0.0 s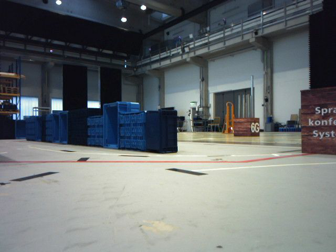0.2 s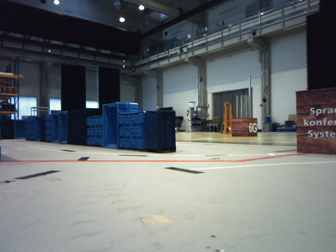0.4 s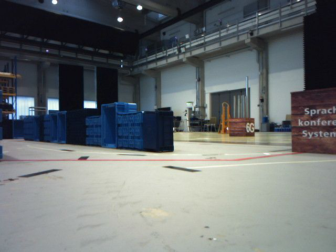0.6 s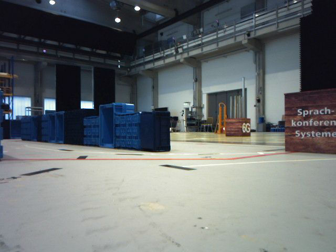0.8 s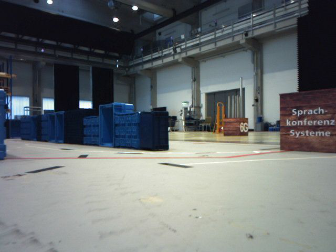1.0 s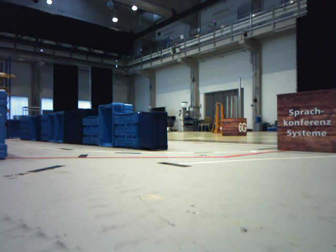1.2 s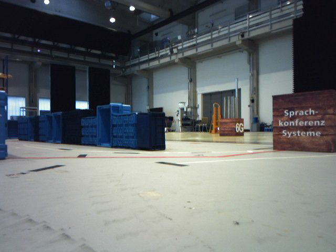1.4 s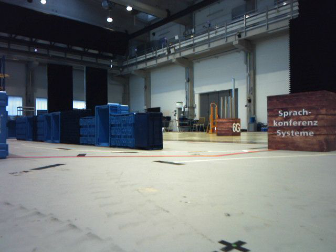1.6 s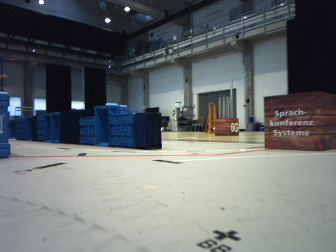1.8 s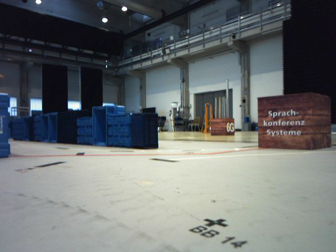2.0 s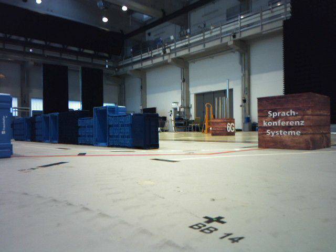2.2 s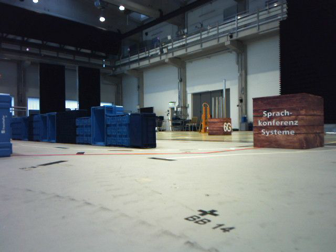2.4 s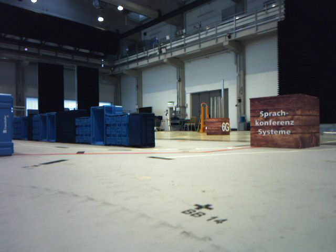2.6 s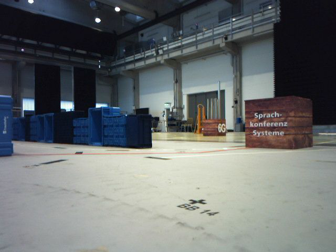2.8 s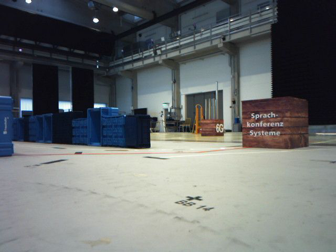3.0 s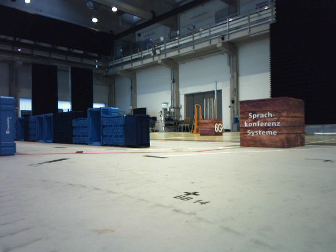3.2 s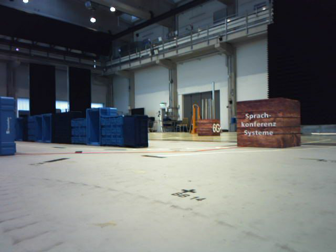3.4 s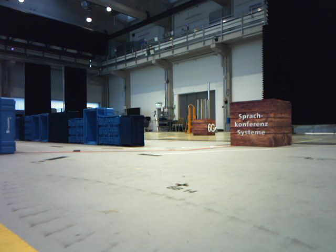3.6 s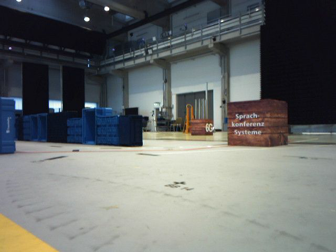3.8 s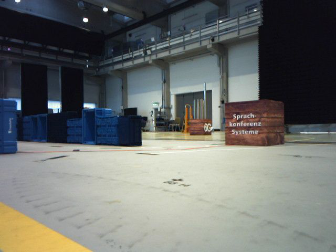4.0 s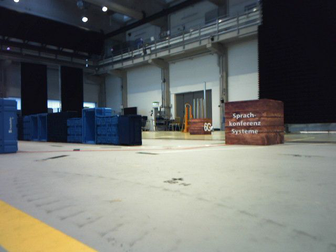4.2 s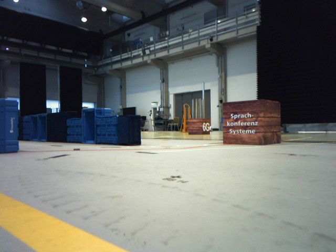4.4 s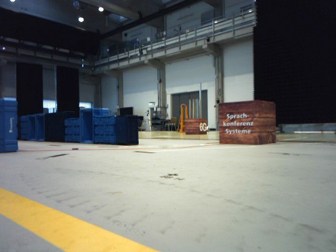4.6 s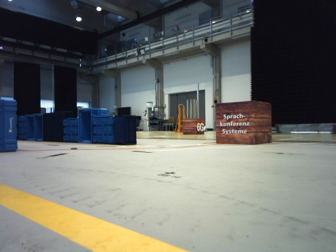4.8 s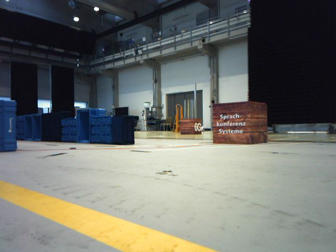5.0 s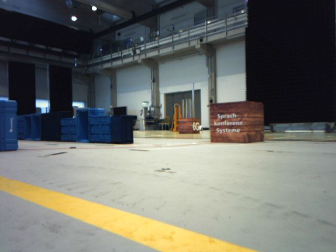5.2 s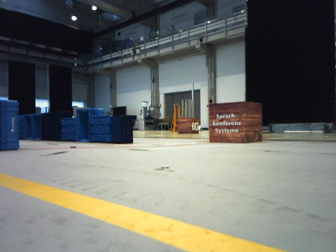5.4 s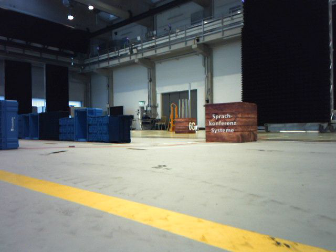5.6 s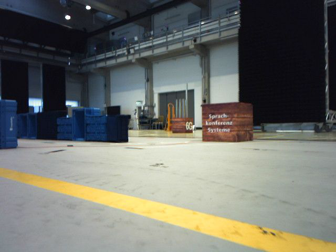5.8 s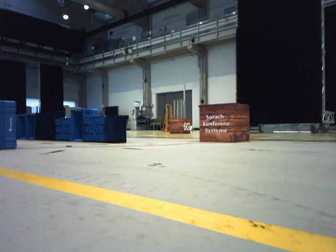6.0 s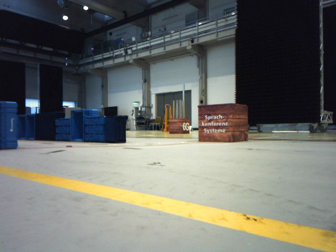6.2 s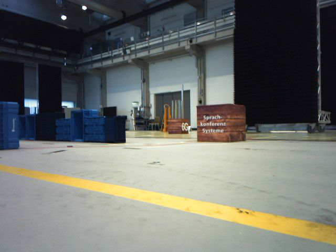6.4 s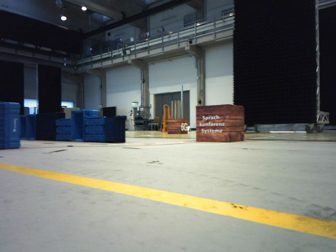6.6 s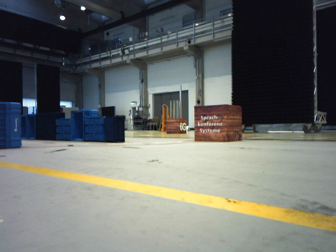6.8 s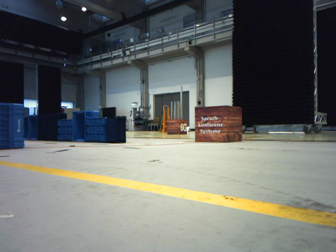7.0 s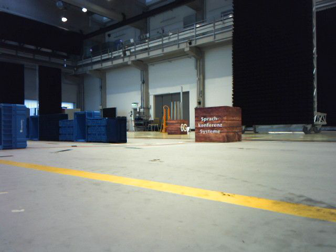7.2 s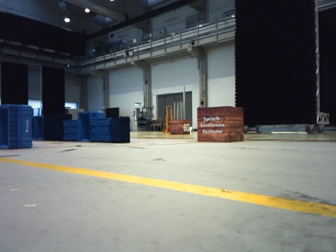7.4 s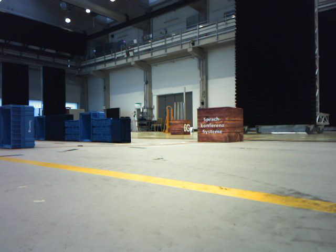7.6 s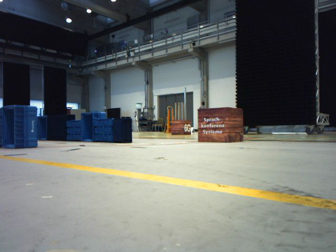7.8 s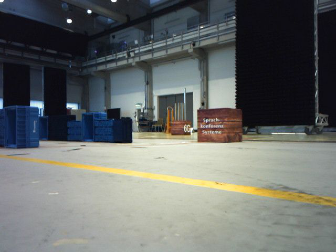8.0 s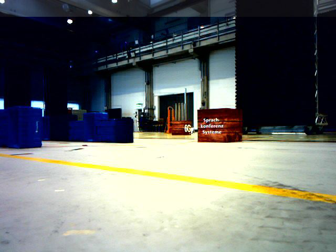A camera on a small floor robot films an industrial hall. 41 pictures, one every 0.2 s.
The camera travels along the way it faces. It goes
backward.
0.0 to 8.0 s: The camera pans to its right, which is clockwise from overhead, by about 10 degrees. It travels backward, about 1.6 m, so what stands in front gets smaller.
The film runs backward here.
